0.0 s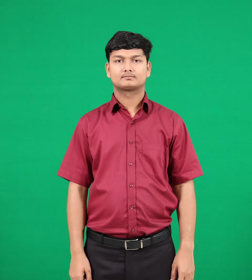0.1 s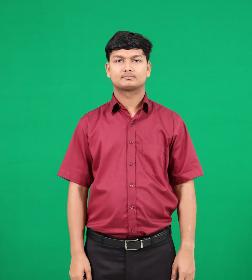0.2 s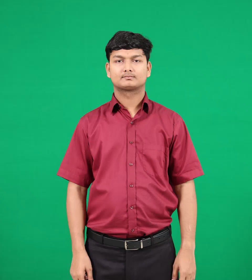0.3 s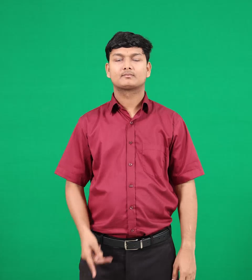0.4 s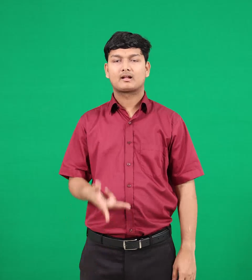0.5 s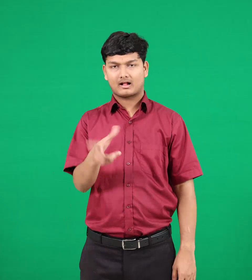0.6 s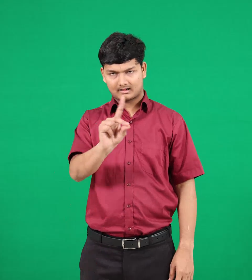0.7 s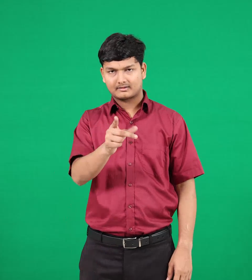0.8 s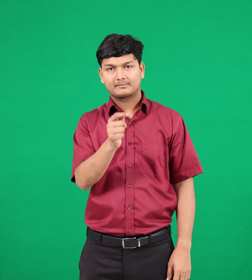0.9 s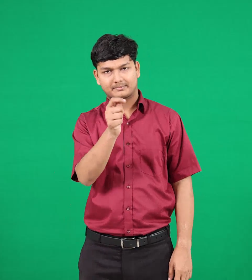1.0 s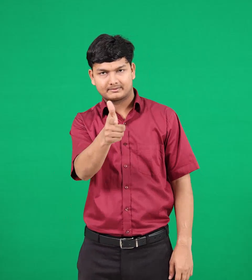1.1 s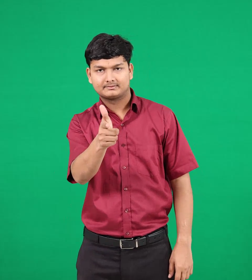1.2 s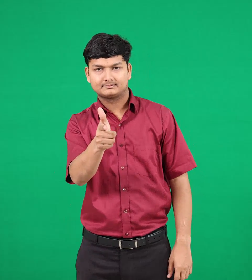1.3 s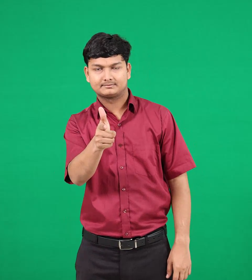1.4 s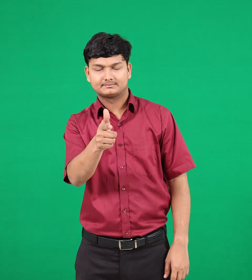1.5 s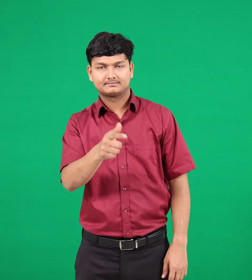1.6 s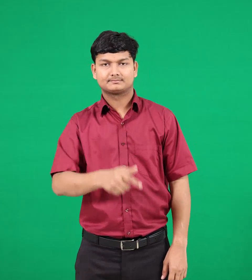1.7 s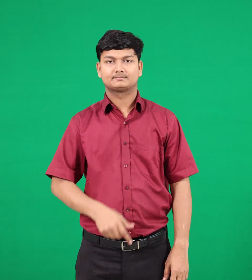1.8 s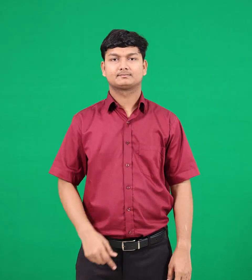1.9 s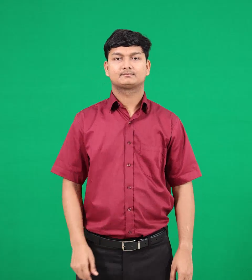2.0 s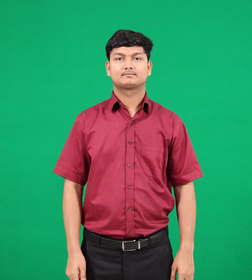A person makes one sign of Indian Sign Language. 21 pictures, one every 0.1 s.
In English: repay
